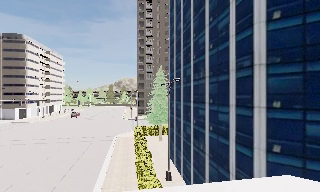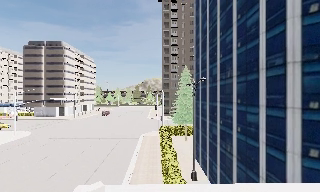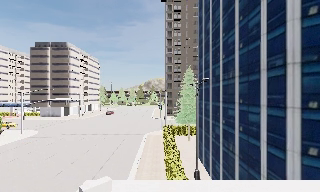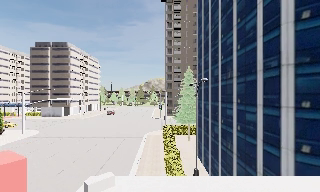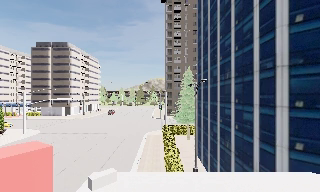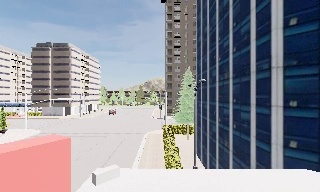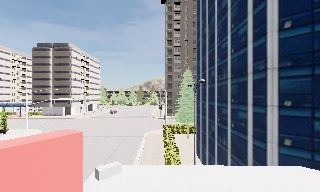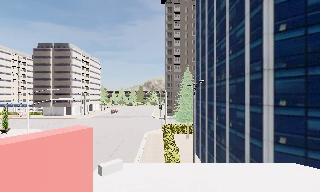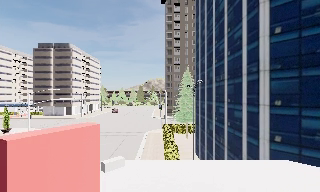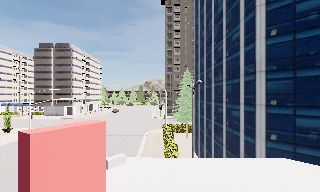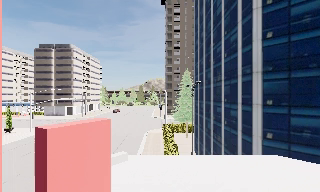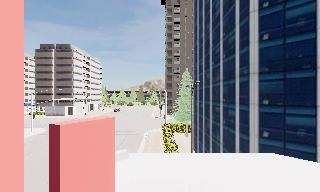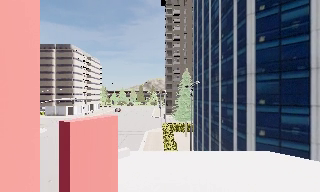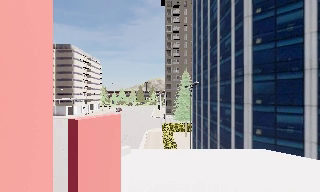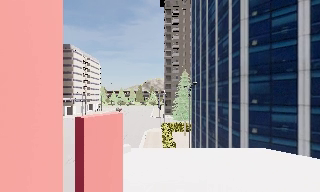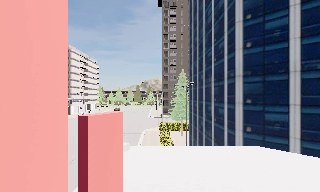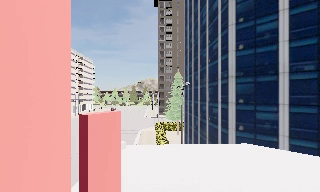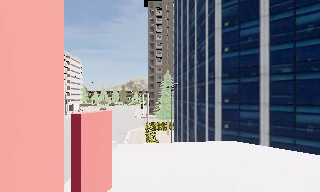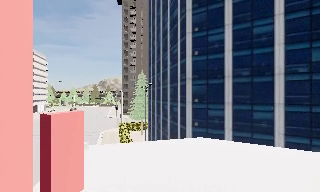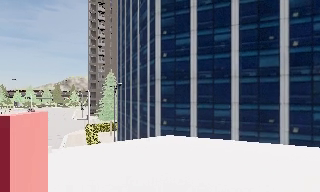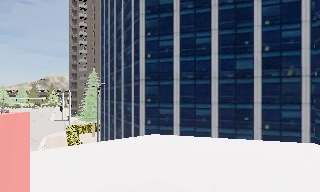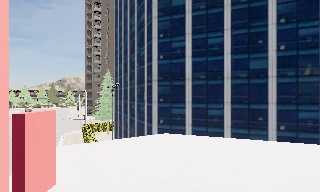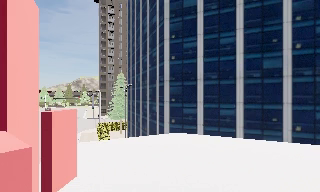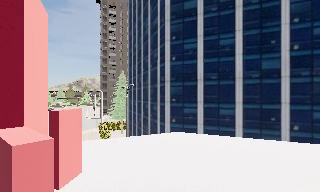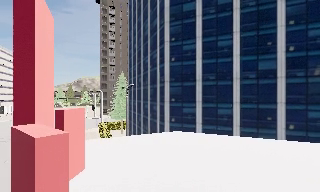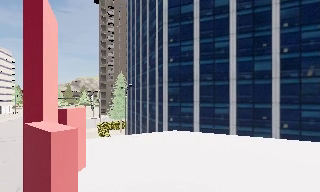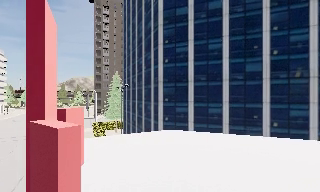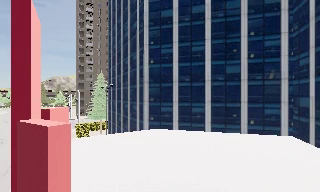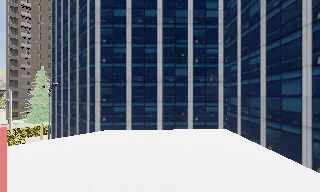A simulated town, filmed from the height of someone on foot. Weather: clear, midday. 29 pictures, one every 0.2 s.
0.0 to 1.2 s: The scene slides to the right, as the camera pans about 10 degrees to its left. It travels backward, about 1.5 m, so what stands in front gets smaller.
1.2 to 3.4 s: The camera travels backward, about 3 m, so what stands in front gets smaller.
3.4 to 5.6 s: The scene slides to the left, as the camera pans about 40 degrees to its right. It travels backward, about 2.5 m.
The film runs backward here.
